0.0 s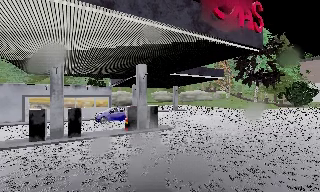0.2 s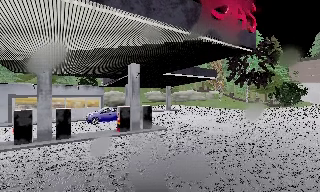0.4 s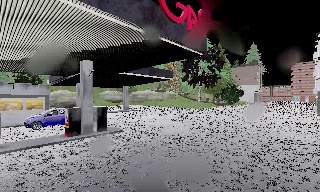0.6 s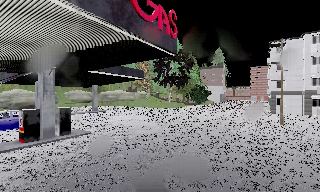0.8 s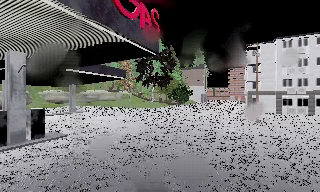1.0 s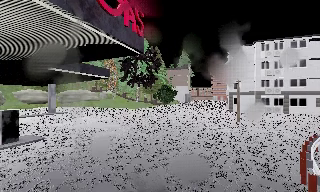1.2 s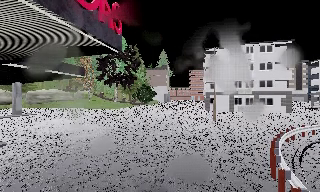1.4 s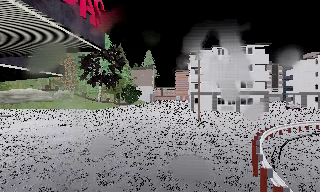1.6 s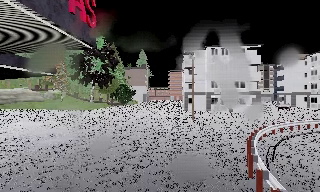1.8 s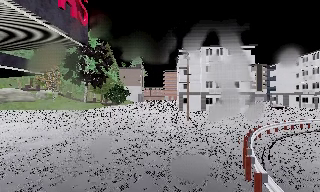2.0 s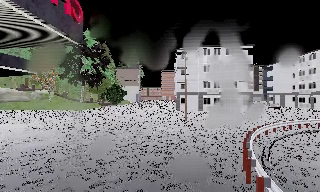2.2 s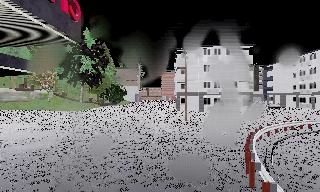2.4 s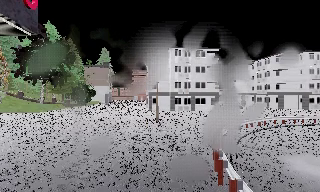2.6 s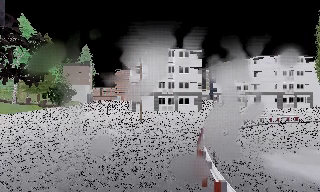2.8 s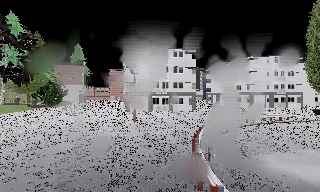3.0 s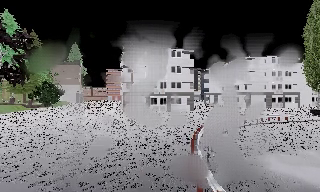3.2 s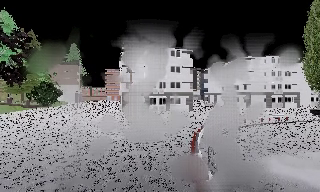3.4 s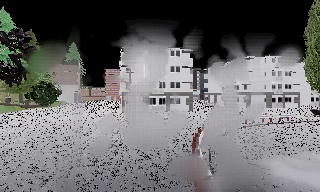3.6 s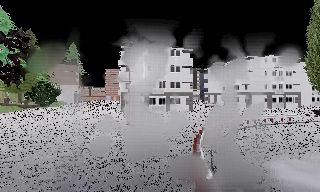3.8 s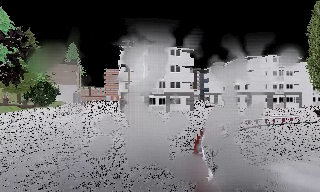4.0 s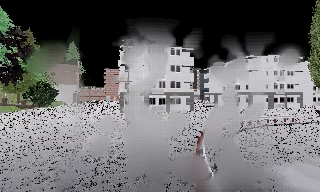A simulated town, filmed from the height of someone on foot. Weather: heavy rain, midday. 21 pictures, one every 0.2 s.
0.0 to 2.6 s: The scene slides to the left, as the camera pans about 70 degrees to its right. It travels forward, about 2.5 m.
2.6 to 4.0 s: The camera travels forward, about 1.5 m, so what stands in front looms larger.
The film runs forward here.
